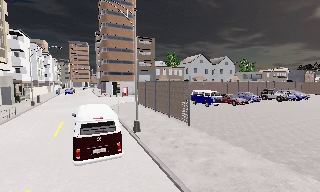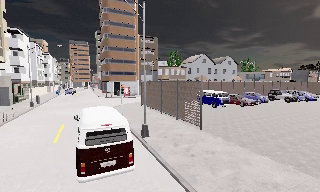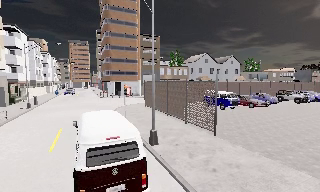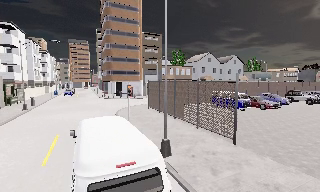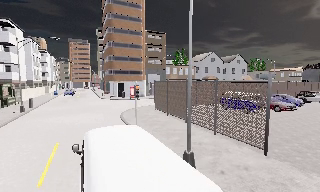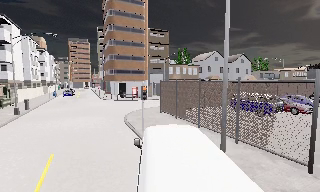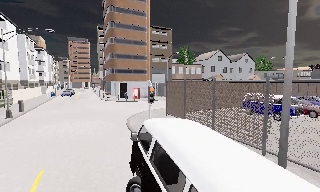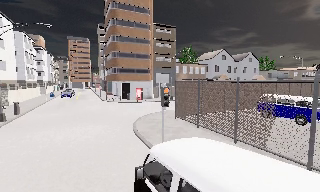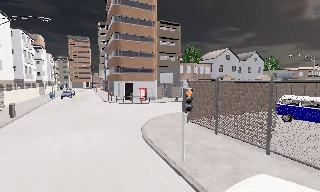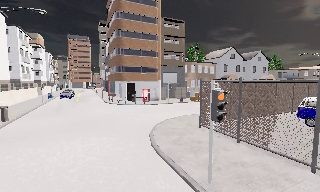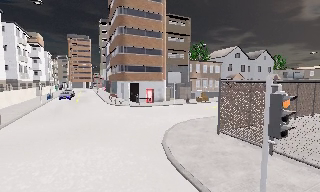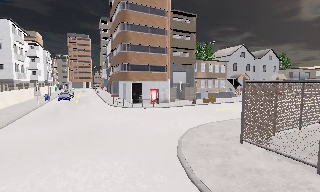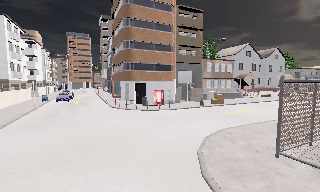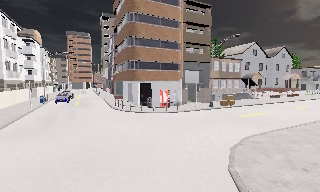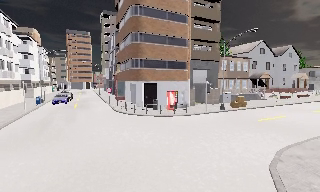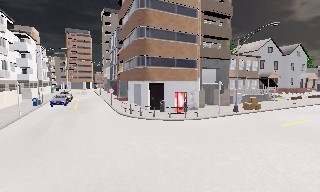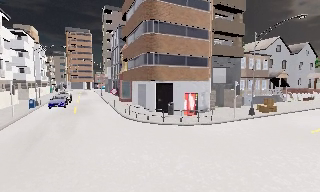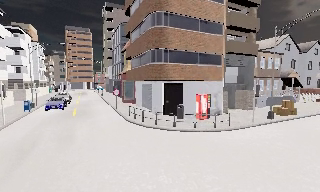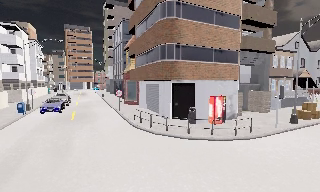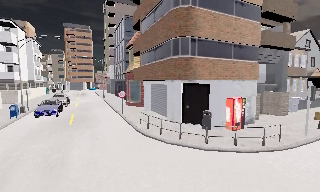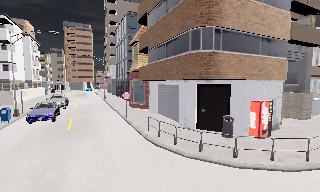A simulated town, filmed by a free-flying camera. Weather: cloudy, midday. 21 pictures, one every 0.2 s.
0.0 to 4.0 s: The camera travels forward and to its left, about 30 m, so what stands in front looms larger.
The film runs forward here.
